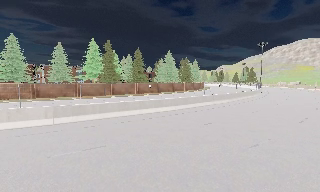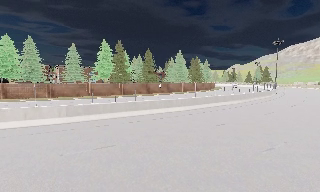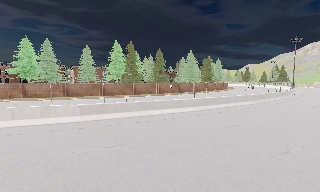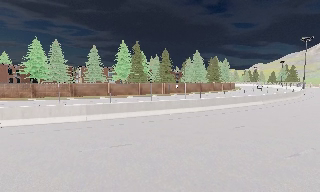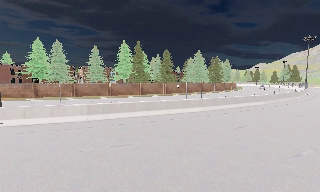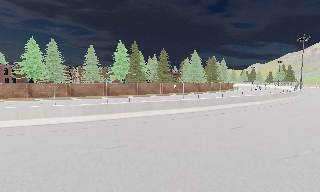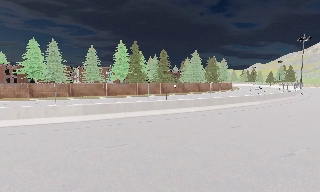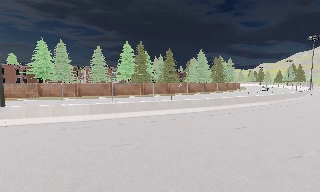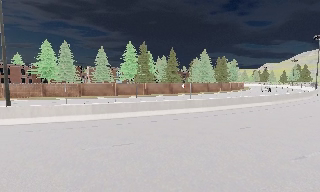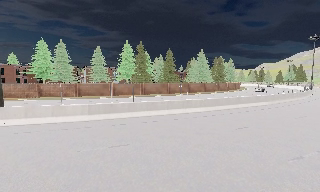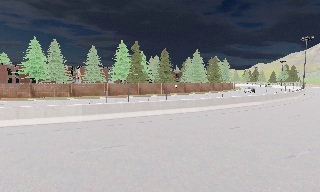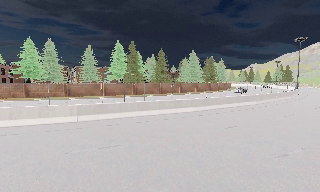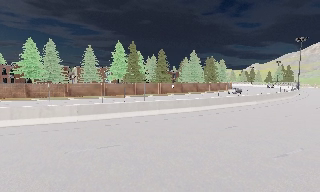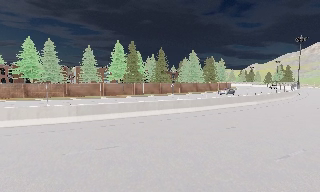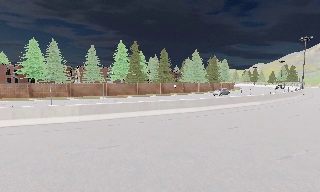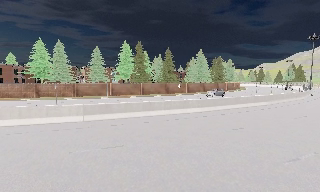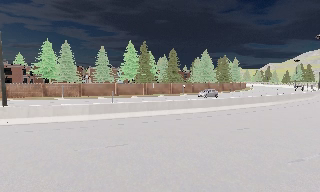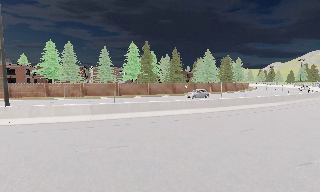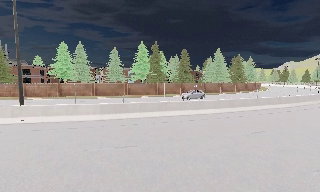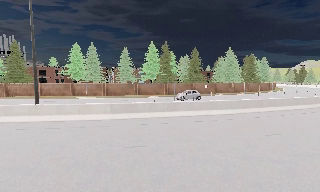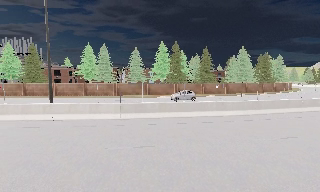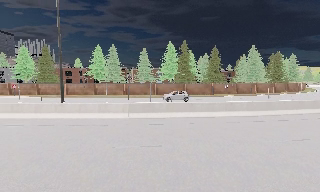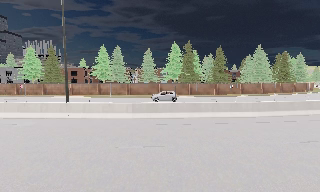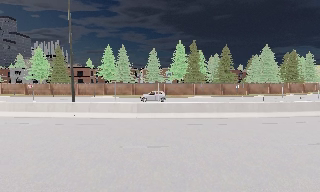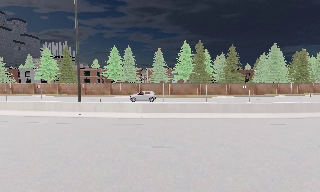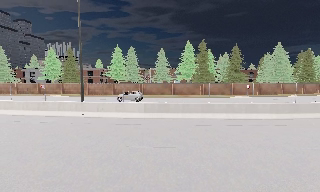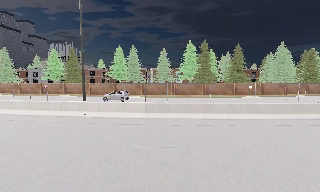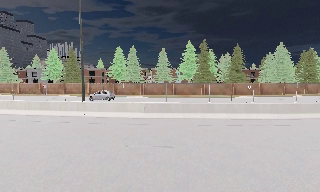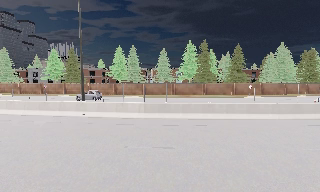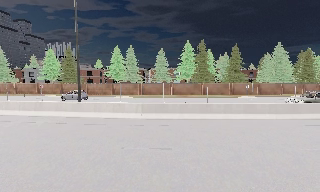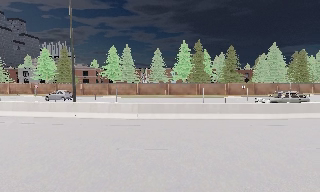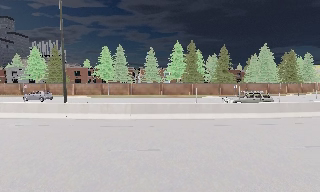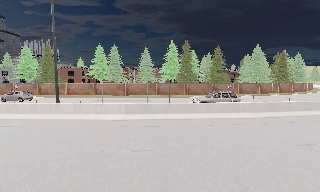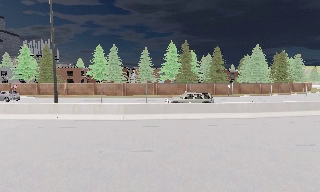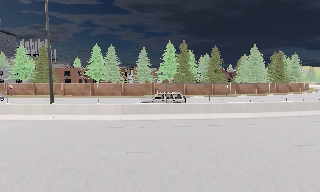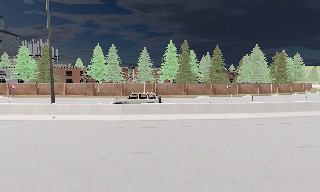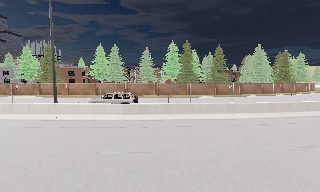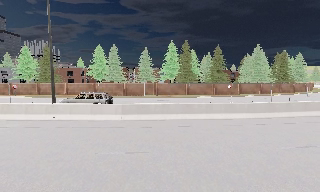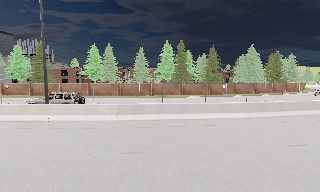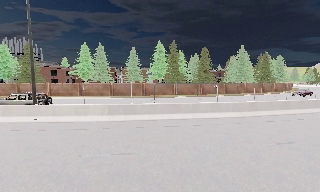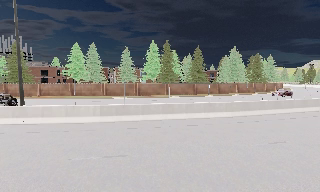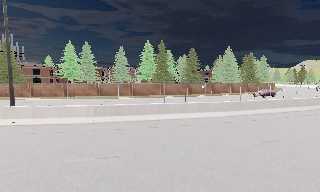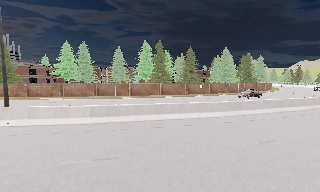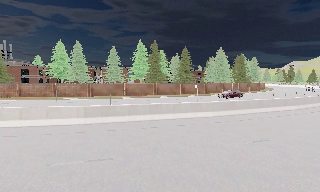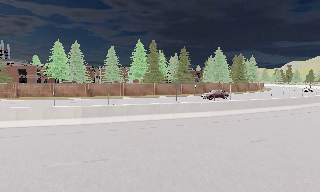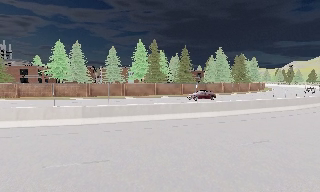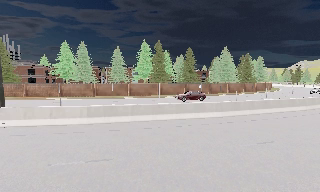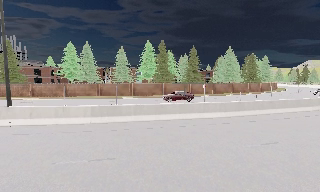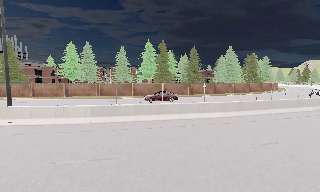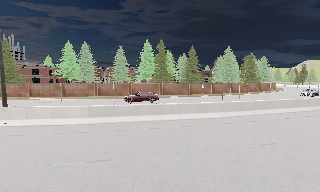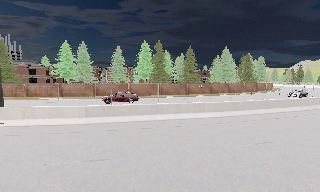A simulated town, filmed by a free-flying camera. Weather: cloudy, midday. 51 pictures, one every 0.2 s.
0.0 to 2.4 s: The camera shifts only a little, or ends up much as it began.
2.4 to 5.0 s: The camera swings to its left by about 25 degrees, and the scene slides to the right.
5.0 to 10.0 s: The camera pans to its right, which is clockwise from overhead, by about 15 degrees. It travels to its right and forward, about 1.5 m, so close, fixed things drift to the left.
The film runs forward here.
